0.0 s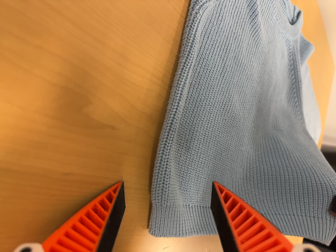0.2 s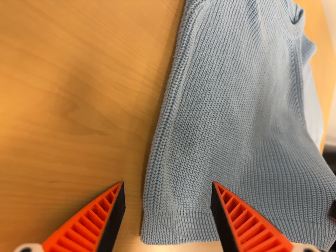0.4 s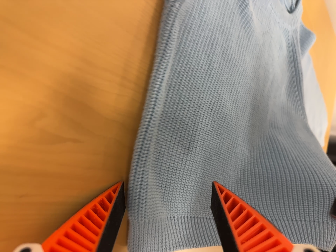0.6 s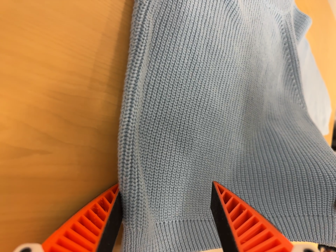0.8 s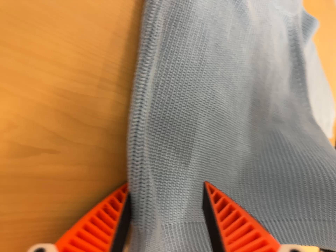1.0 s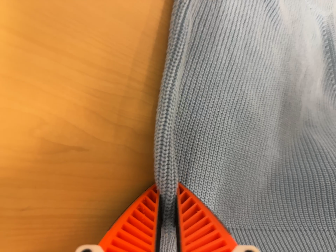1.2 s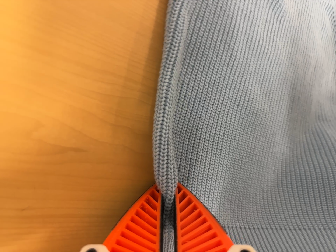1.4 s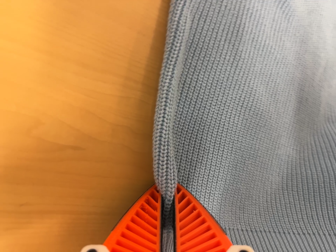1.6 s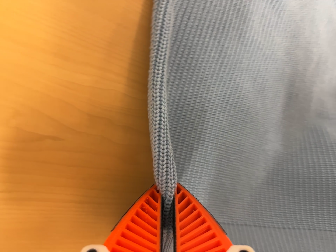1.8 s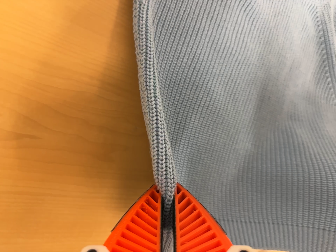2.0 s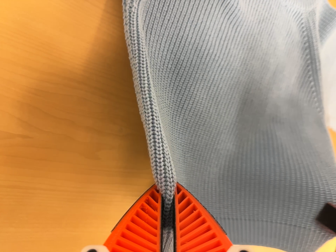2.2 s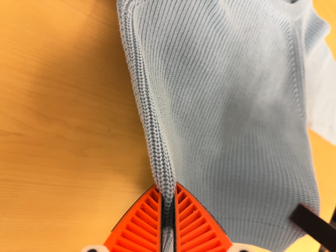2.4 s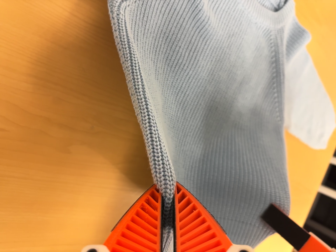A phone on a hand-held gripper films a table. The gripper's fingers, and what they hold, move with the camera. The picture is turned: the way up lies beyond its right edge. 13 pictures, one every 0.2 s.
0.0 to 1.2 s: The camera pans to its left by about 15 degrees. It travels to its right and forward, about 7 cm.
1.2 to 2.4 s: The camera travels to its right and backward, about 12 cm, so close, fixed things drift to the left. It rolls about its line of sight by about 10 degrees, and the scene rotates clockwise.
The film runs forward here.
